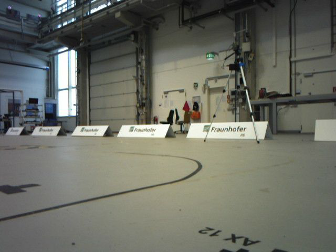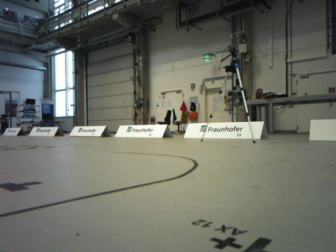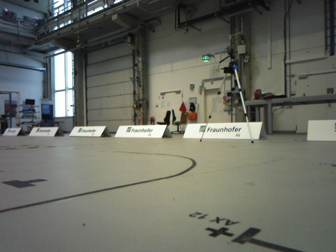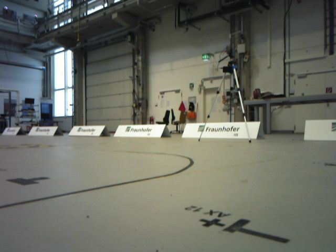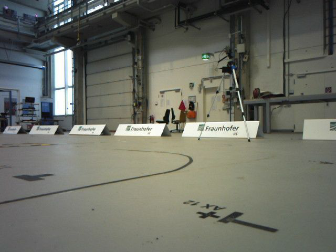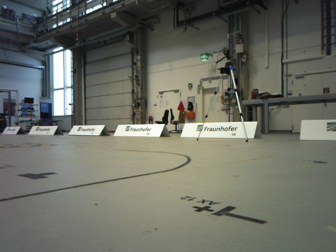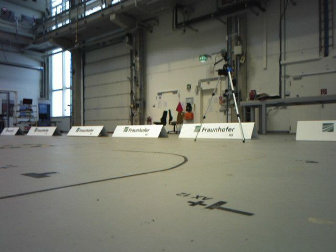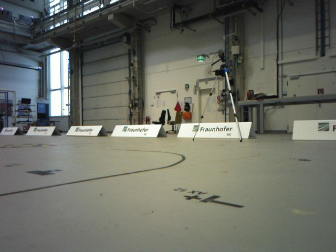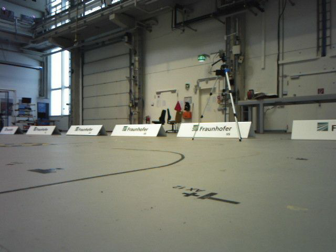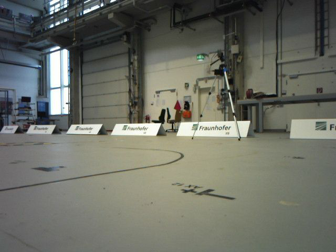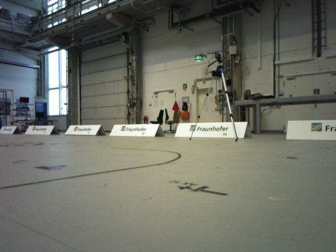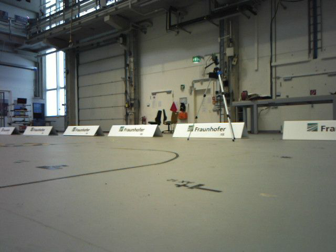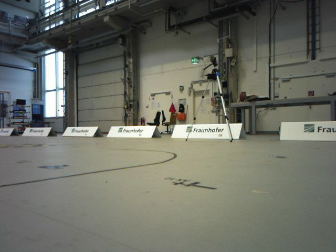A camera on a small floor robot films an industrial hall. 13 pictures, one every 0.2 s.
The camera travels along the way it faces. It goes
backward.
0.0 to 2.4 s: The camera travels backward, about 0.5 m, so what stands in front gets smaller.
The film runs backward here.
